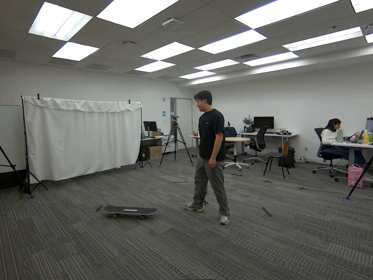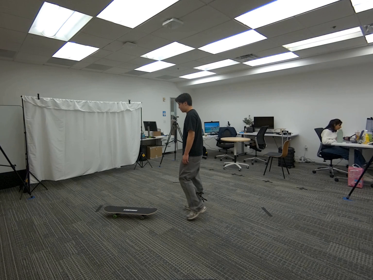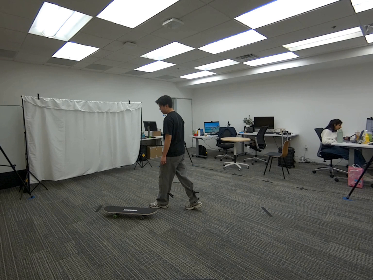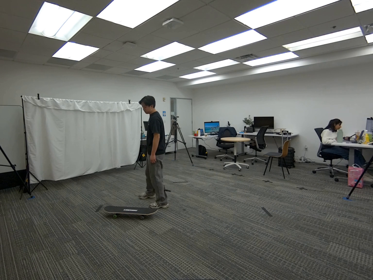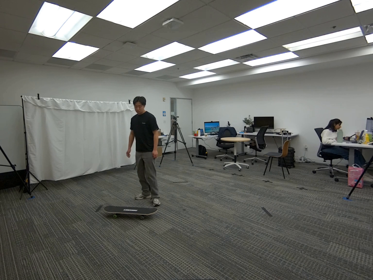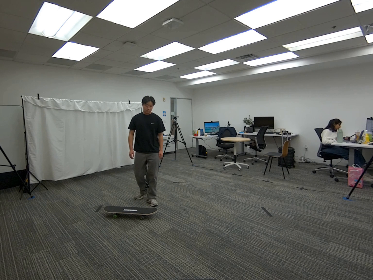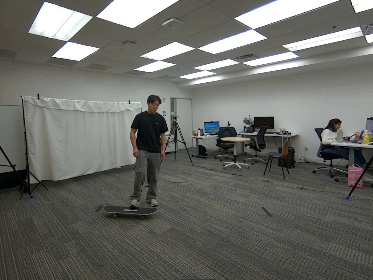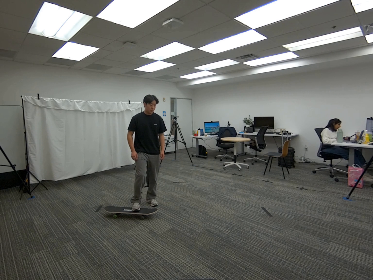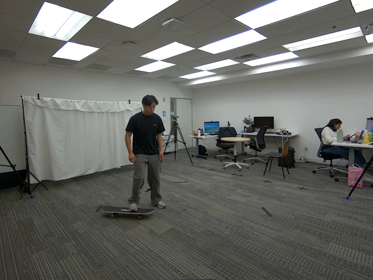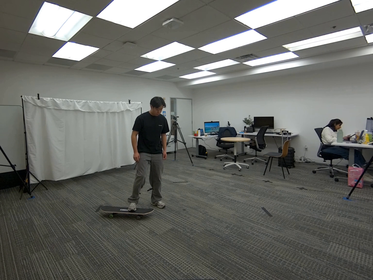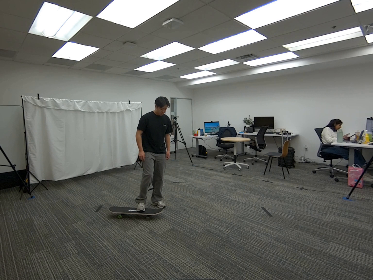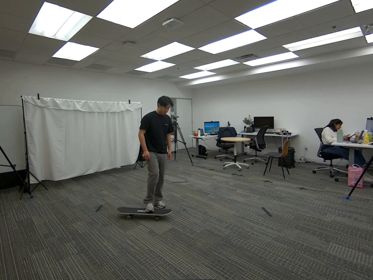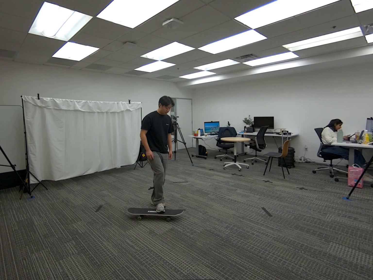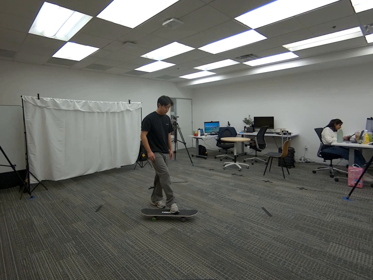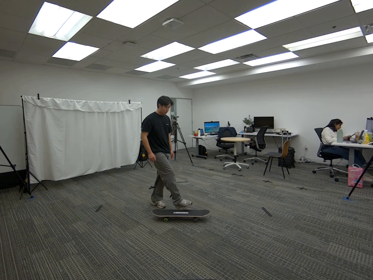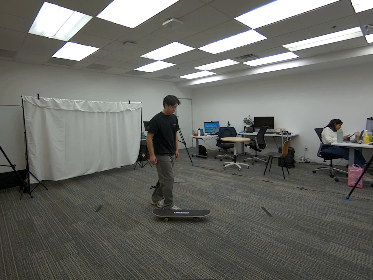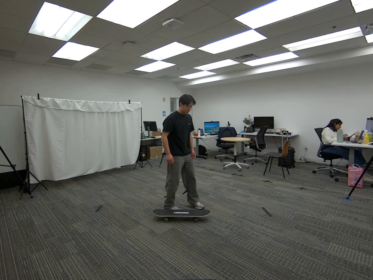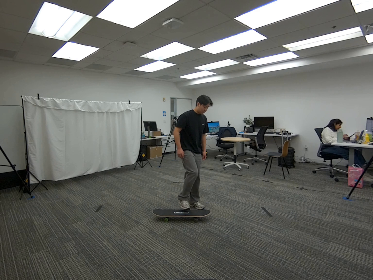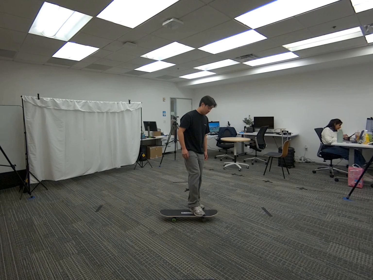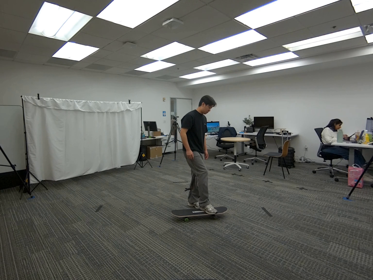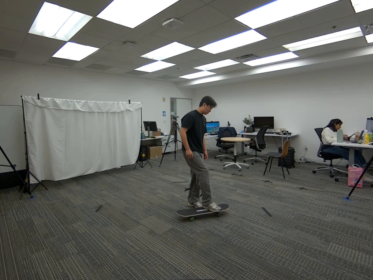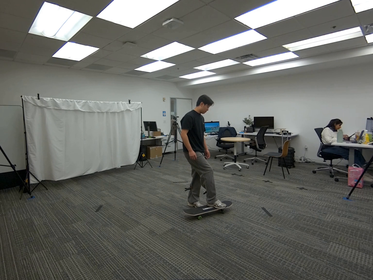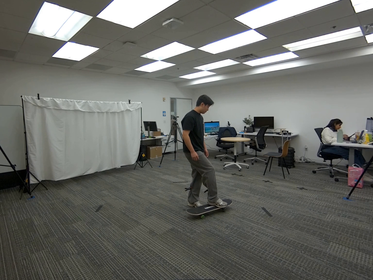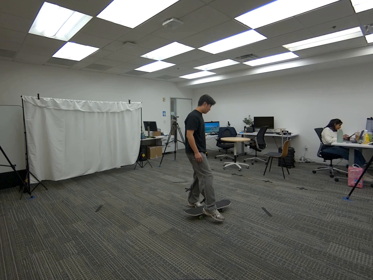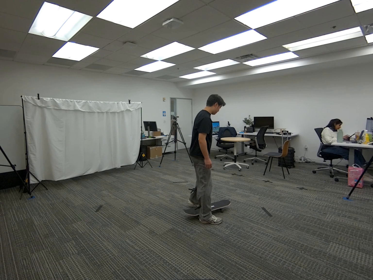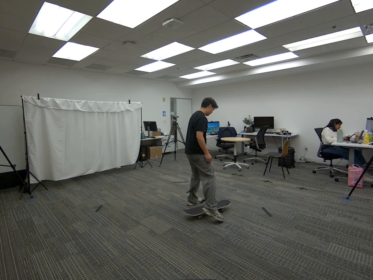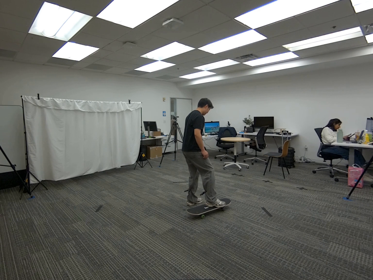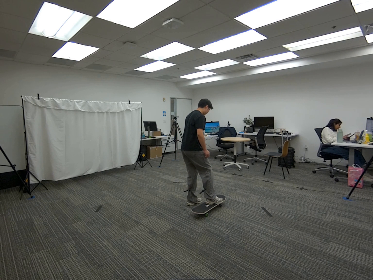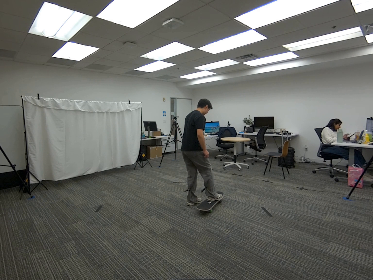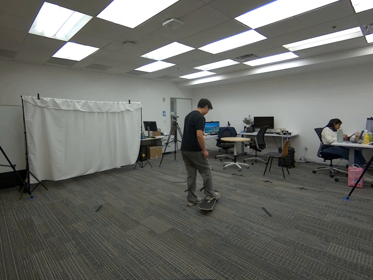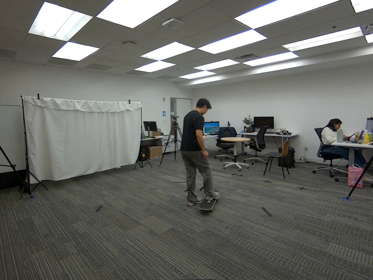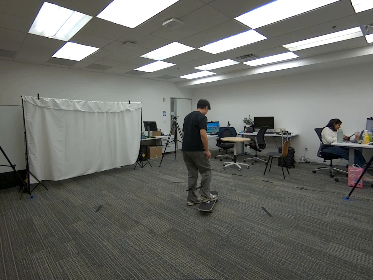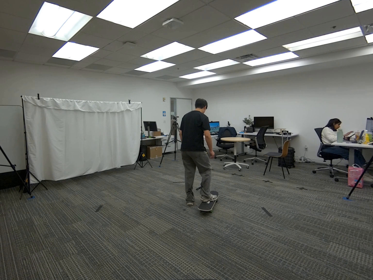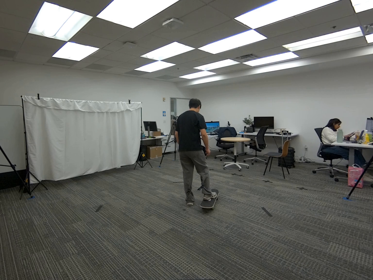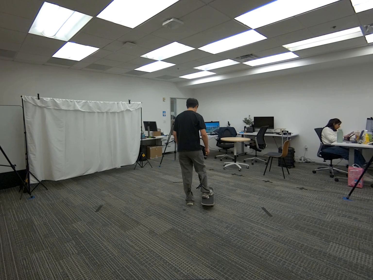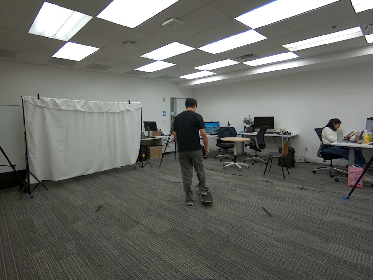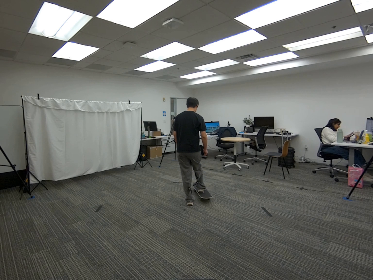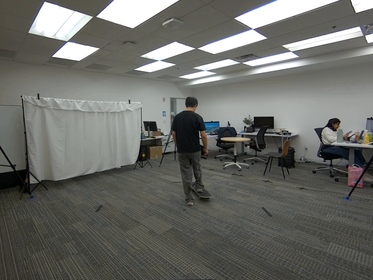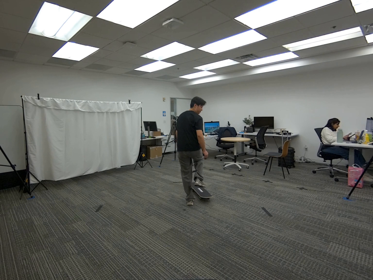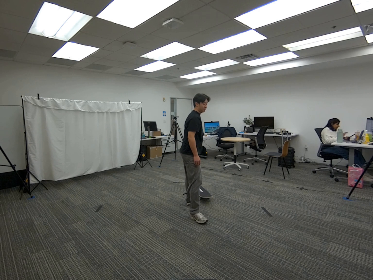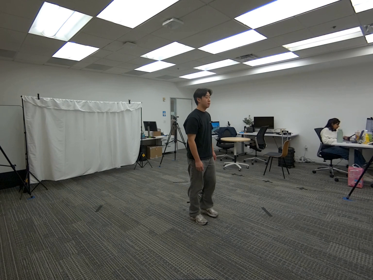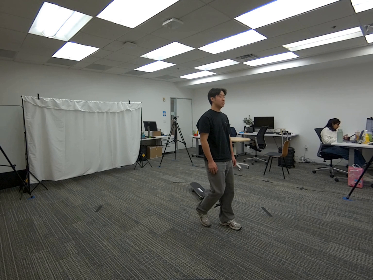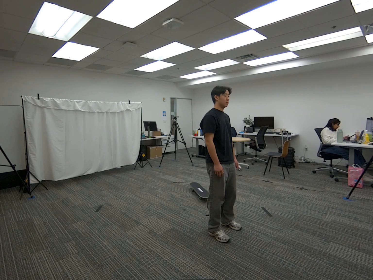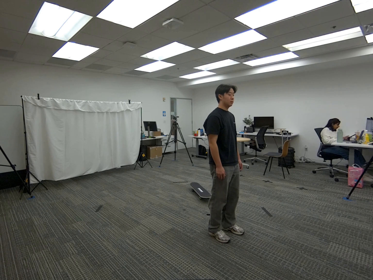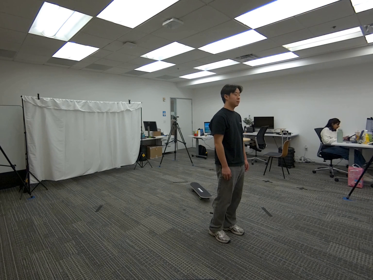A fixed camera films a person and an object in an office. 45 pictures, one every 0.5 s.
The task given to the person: Walk to the skateboard on the floor. Use one of your foot to push the skateboard around the ground within the bounding area. Stop pushing the skateboard when finish.
